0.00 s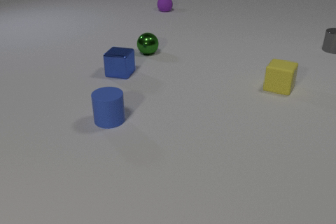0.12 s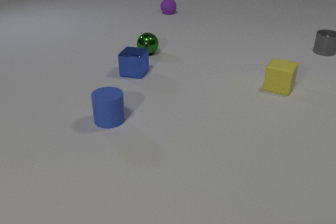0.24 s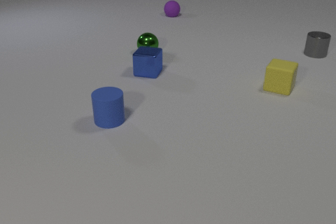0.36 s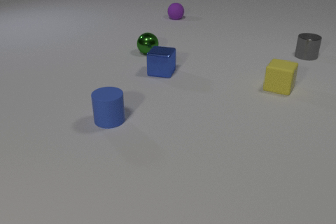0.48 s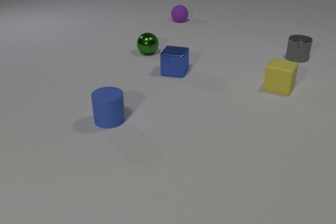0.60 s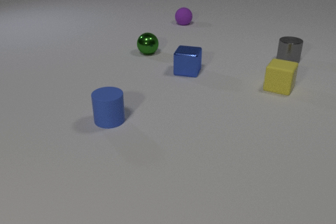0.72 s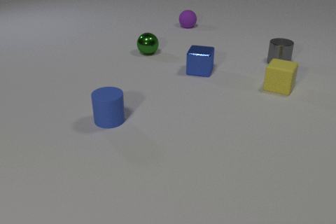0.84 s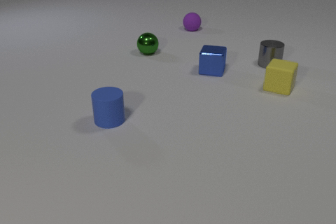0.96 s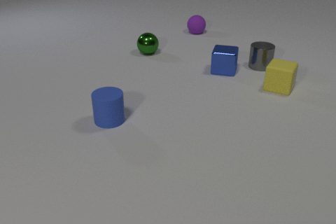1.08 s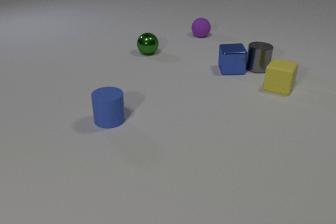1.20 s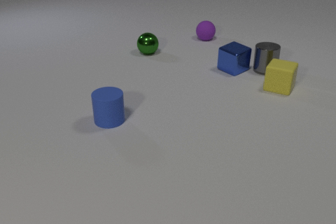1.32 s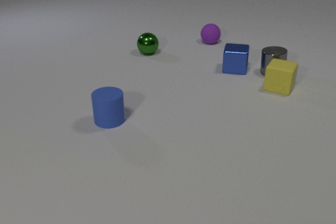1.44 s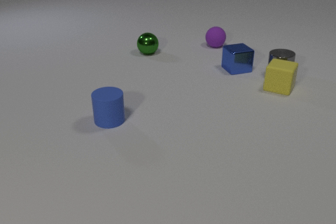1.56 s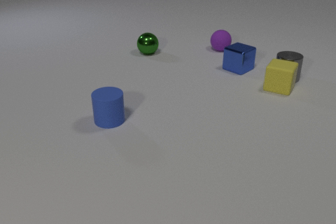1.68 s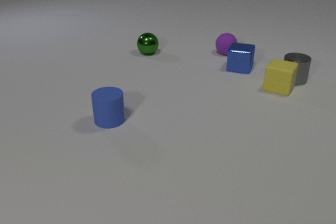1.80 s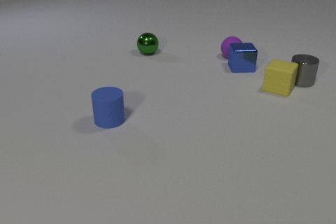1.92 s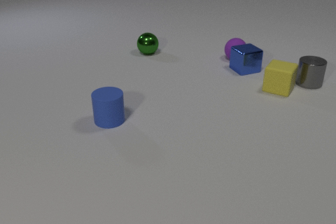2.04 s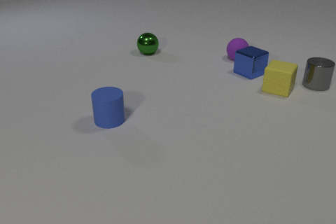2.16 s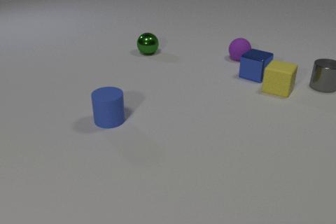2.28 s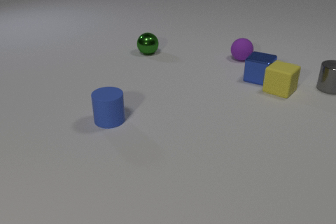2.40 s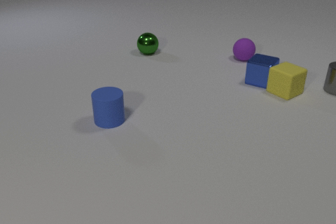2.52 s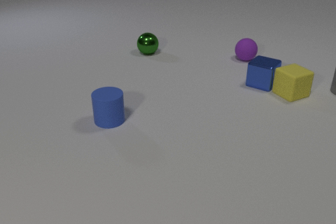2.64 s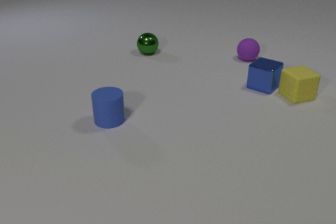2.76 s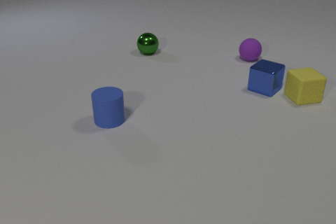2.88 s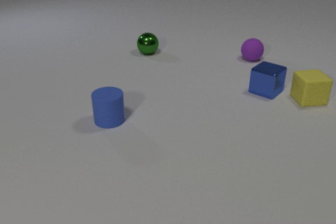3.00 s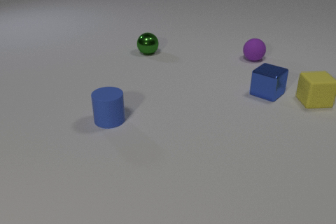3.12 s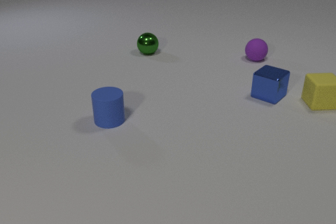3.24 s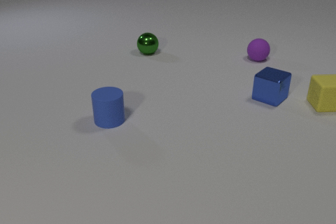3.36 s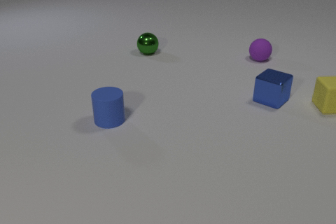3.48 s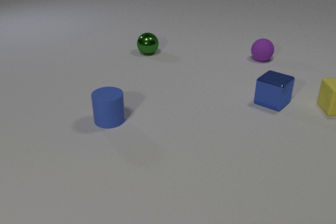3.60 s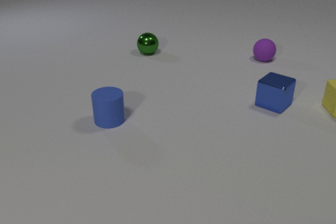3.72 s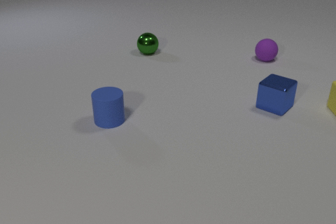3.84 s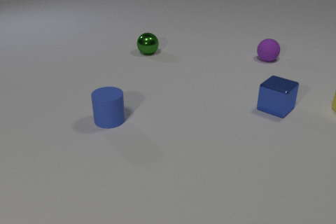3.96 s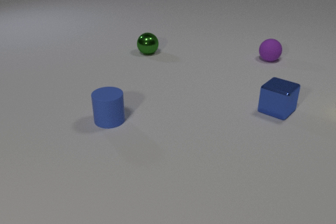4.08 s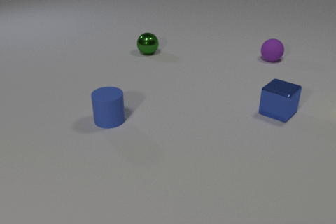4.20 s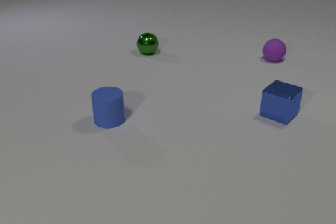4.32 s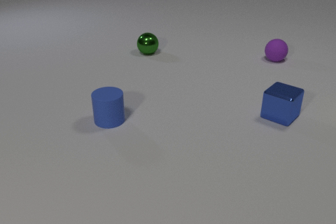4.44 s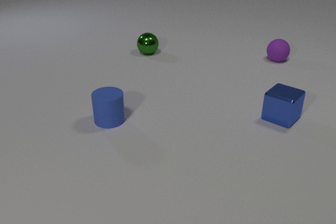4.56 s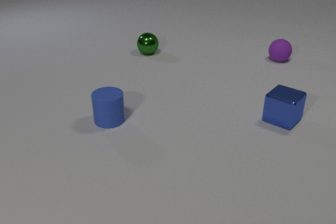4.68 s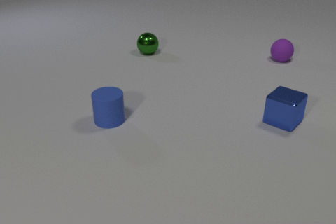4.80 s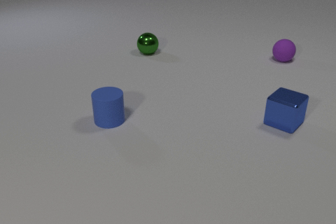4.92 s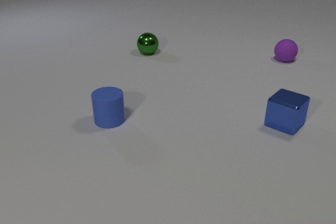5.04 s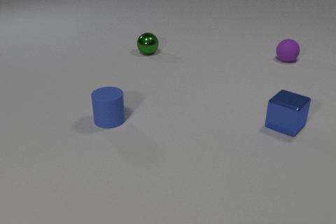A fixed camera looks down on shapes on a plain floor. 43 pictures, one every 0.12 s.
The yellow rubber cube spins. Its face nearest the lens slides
to the left.
The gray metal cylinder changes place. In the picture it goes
toward the camera.
0.00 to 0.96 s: The gray metal cylinder slides toward the camera and to the left. The blue metal cube slides to the right. The purple rubber sphere rolls toward the camera and to the right.
0.96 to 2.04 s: The gray metal cylinder slides to the right and toward the camera. The blue metal cube slides to the right. The purple rubber sphere rolls toward the camera and to the right. The gray metal cylinder and the blue metal cube collide. The gray metal cylinder and the yellow rubber cube collide. The blue metal cube and the purple rubber sphere collide.
2.04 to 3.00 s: The gray metal cylinder slides to the right, leaves at the right edge. The blue metal cube slides toward the camera and to the right. The purple rubber sphere rolls to the right. The yellow rubber cube slides to the right and toward the camera, spins clockwise seen from above by about 60 degrees, its near face sliding to the left. The blue metal cube and the yellow rubber cube collide.
3.00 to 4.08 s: The blue metal cube slides toward the camera. The purple rubber sphere rolls to the right. The yellow rubber cube slides to the right, leaves at the right edge.
4.08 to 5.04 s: The blue metal cube slides toward the camera. The purple rubber sphere rolls to the right.
What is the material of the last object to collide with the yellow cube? metal.
How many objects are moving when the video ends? 2.
What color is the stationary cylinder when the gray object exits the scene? blue.
